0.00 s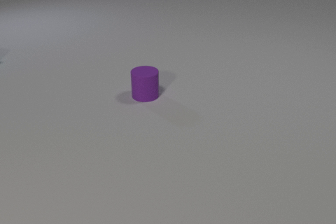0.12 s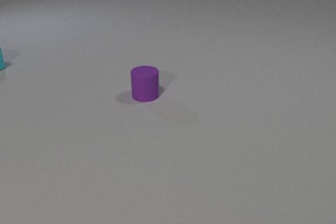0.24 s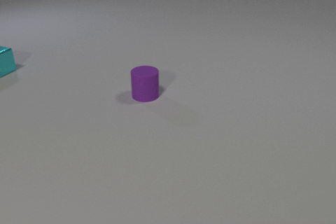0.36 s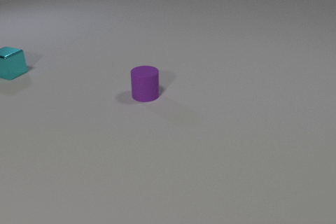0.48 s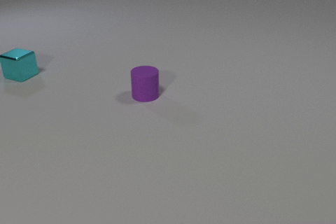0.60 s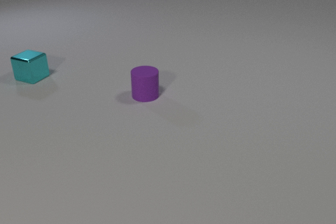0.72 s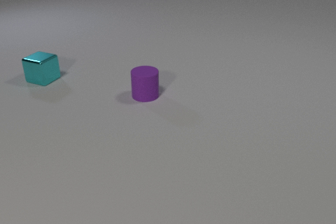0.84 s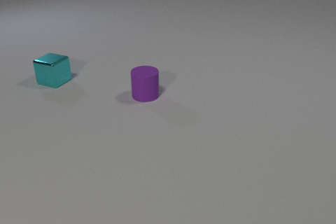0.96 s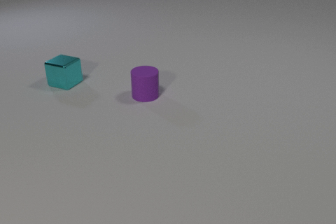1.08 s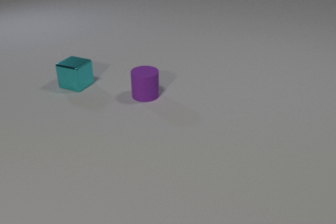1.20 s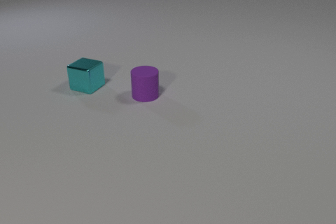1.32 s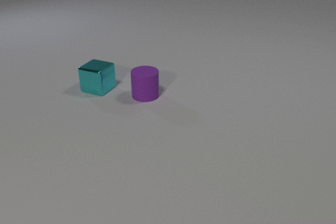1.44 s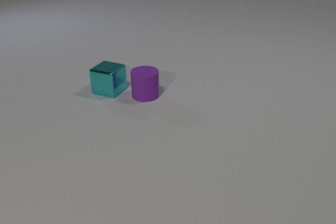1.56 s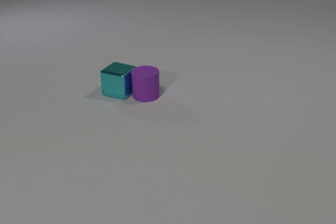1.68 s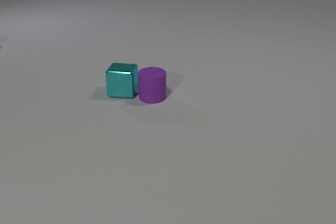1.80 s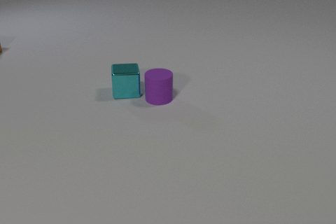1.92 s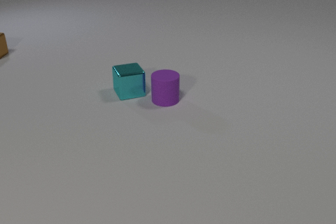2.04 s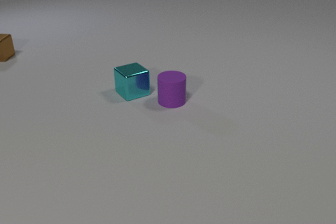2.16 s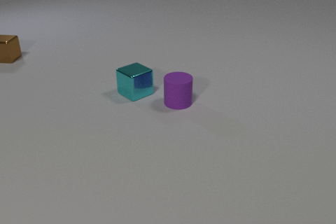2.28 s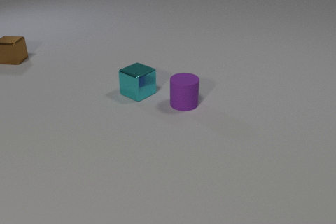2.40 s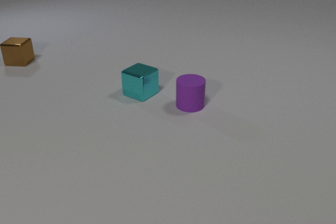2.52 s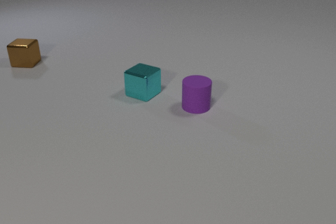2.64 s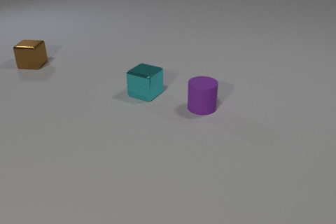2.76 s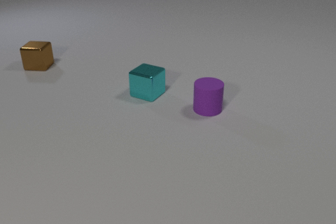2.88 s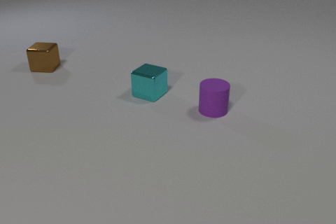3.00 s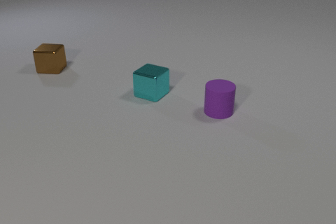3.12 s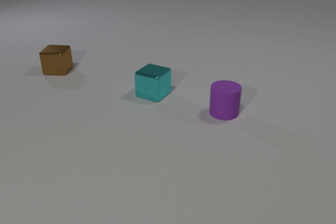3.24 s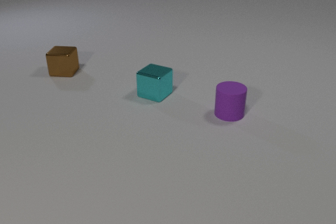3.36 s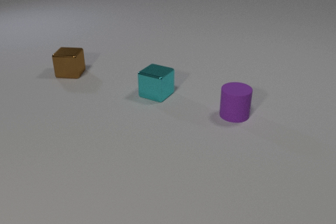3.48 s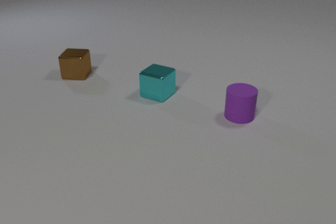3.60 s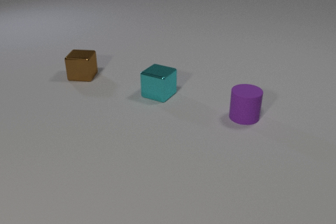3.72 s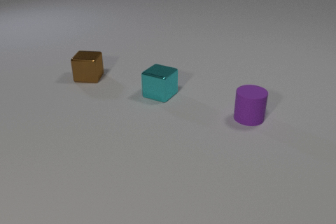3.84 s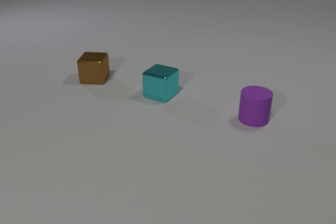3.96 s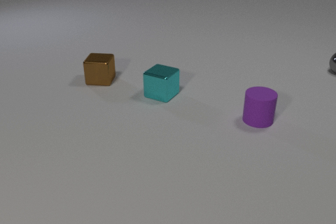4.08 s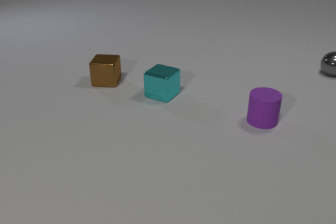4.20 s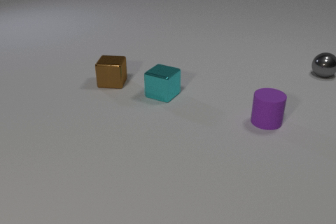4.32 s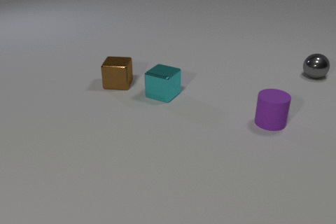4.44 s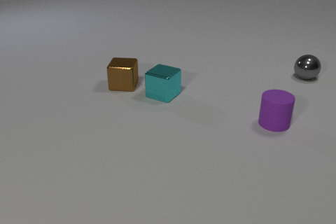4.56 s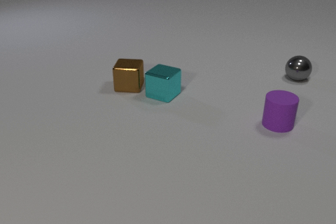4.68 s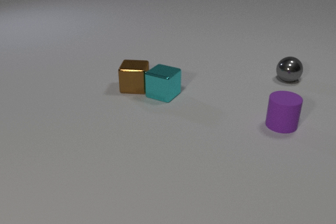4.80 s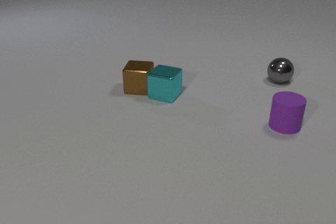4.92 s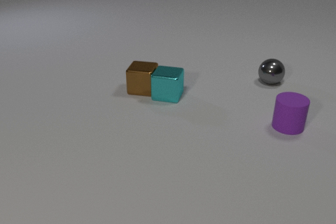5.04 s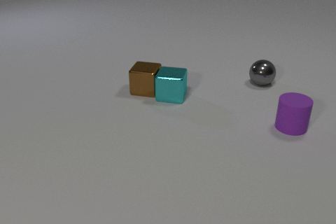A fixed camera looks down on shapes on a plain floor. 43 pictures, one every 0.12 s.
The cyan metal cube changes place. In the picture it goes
to the right.
The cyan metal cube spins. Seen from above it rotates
counterclockwise.
0.00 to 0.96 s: The cyan metal cube comes in at the left edge, slides to the right and toward the camera.
0.96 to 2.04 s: The cyan metal cube slides to the right and toward the camera, spins counterclockwise seen from above by about 60 degrees, its near face sliding to the right. The purple rubber cylinder slides to the right and toward the camera. The brown metal cube comes in at the left edge, slides toward the camera and to the right. The cyan metal cube and the purple rubber cylinder collide.
2.04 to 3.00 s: The cyan metal cube slides to the right, spins so that its near face slides to the right, counterclockwise seen from above. The purple rubber cylinder slides to the right. The brown metal cube slides toward the camera and to the right.
3.00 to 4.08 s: The cyan metal cube slides to the right. The purple rubber cylinder slides to the right. The brown metal cube slides to the right and toward the camera. The gray metal sphere comes in at the right edge, rolls to the left and toward the camera.
4.08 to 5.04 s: The cyan metal cube slides to the right. The purple rubber cylinder slides to the right. The brown metal cube slides to the right and toward the camera. The gray metal sphere rolls to the left and toward the camera. The cyan metal cube and the brown metal cube collide.
Are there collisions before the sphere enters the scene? yes.
What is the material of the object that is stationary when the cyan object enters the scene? rubber.
What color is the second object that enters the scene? brown.
